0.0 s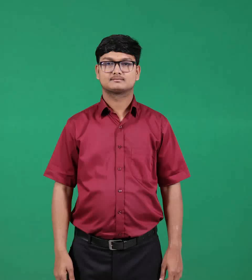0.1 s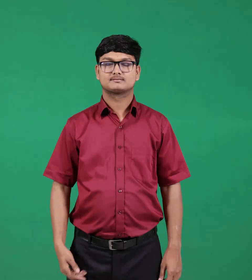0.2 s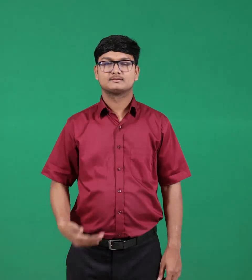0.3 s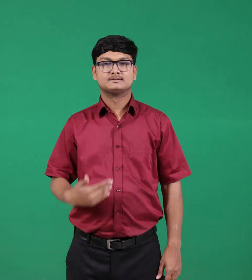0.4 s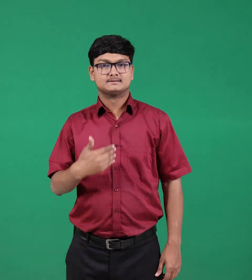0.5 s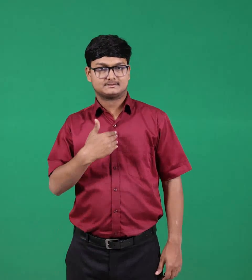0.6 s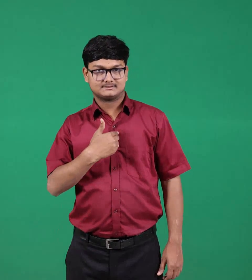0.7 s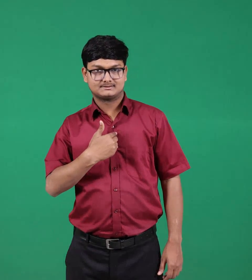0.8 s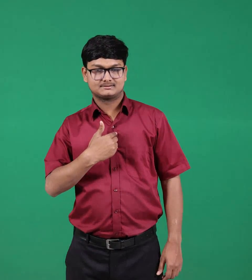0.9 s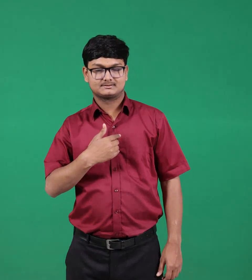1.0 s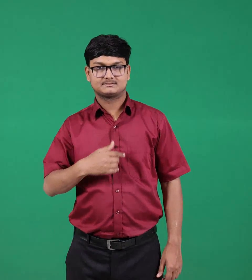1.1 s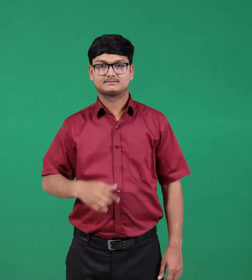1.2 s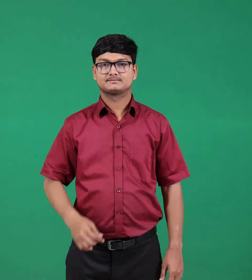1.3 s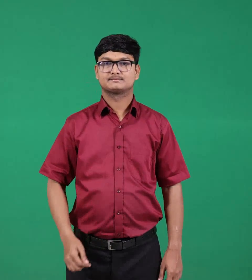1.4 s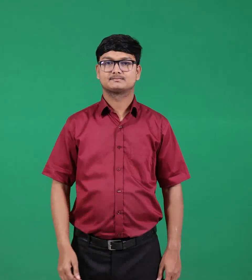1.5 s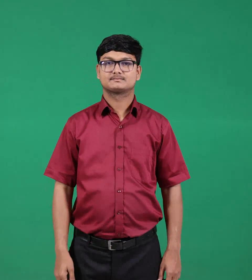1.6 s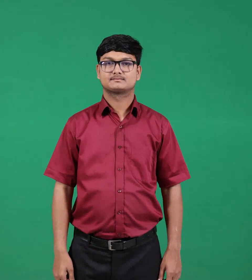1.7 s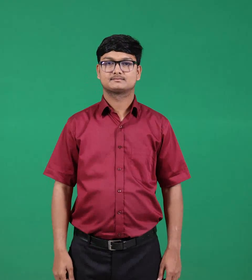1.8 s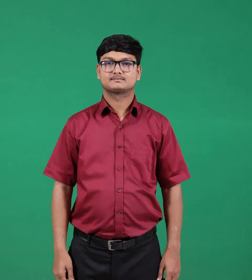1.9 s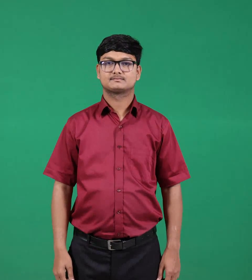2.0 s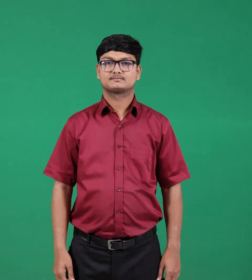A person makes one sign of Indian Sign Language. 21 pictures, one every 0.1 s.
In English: i & me
